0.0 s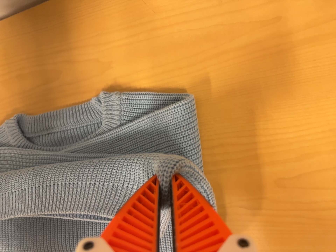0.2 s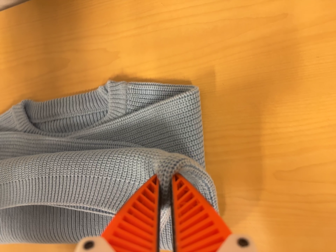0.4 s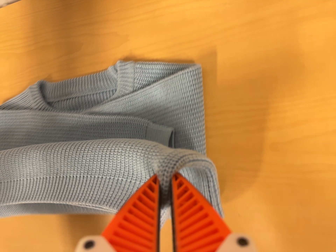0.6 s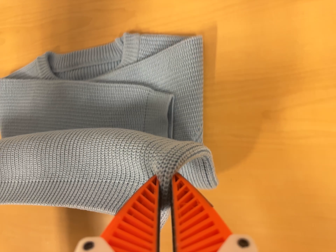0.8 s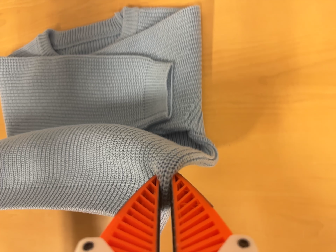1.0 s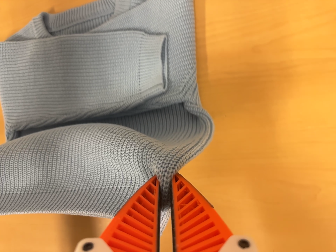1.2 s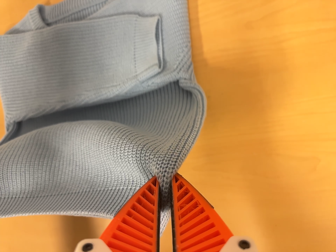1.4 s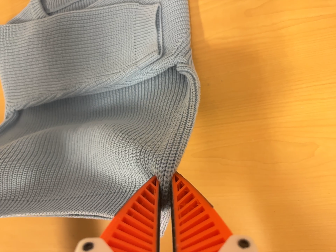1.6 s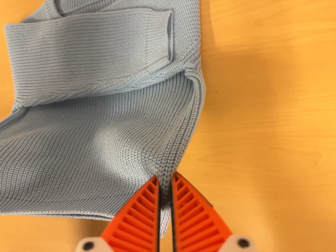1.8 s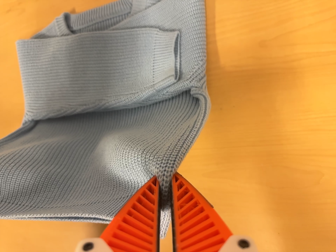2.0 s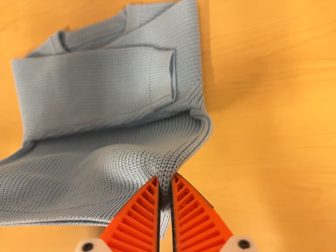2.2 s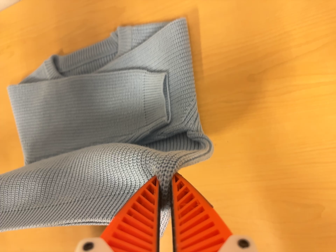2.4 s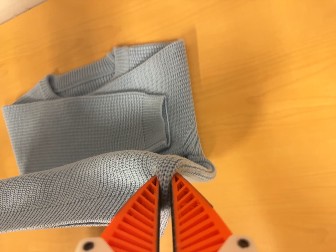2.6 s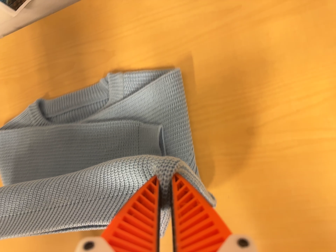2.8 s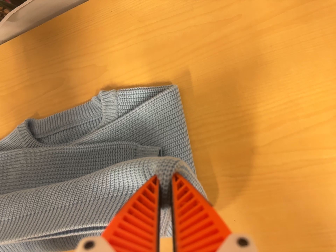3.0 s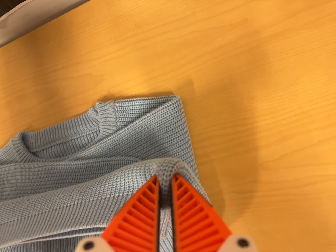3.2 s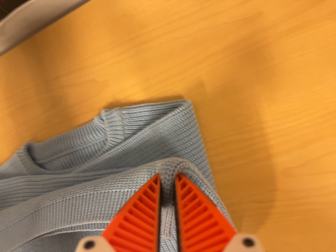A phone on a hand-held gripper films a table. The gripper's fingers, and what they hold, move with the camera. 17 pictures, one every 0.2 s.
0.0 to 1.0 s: The camera travels toward the bottom of its view, about 20 cm, so close, fixed things drift upward.
1.0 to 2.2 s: The camera shifts only a little, or ends up much as it began.
2.2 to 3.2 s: The camera travels toward the top of its view and forward, about 18 cm, so close, fixed things drift downward.
The film runs forward here.
